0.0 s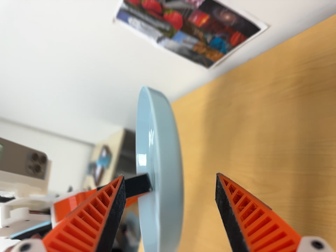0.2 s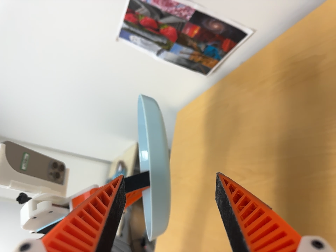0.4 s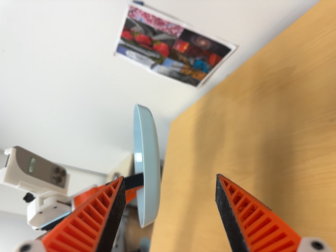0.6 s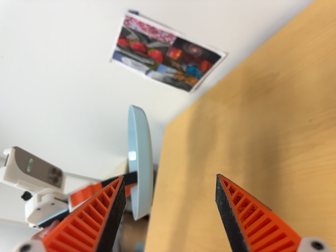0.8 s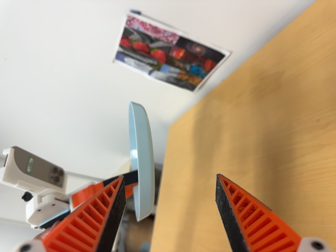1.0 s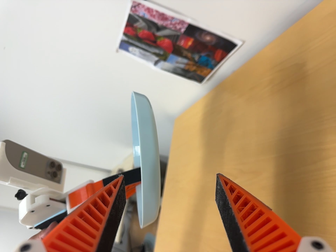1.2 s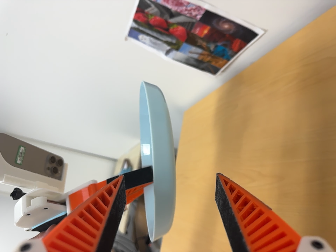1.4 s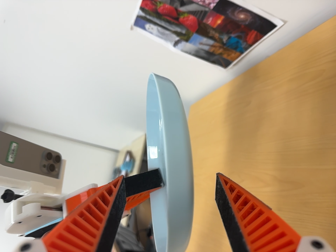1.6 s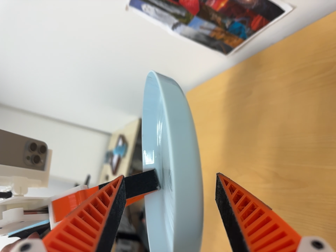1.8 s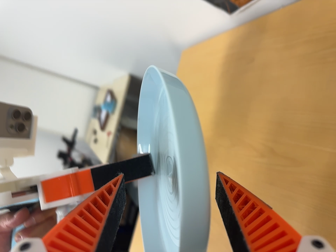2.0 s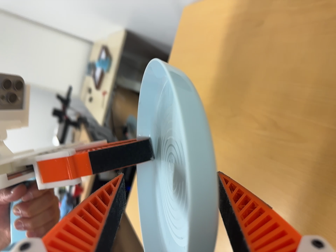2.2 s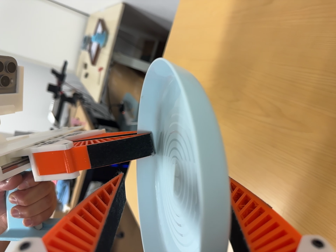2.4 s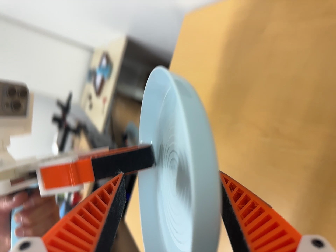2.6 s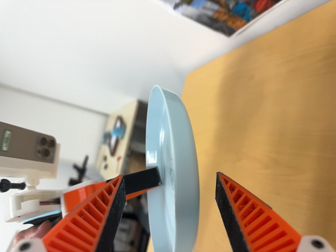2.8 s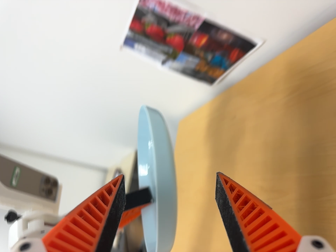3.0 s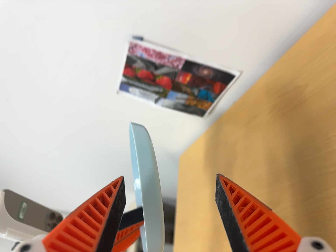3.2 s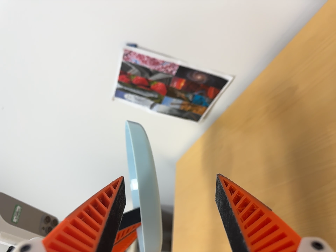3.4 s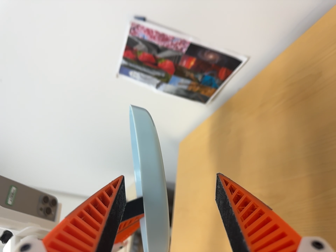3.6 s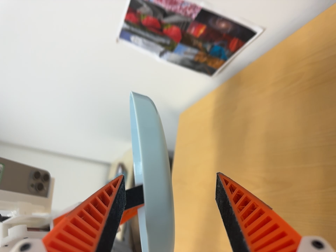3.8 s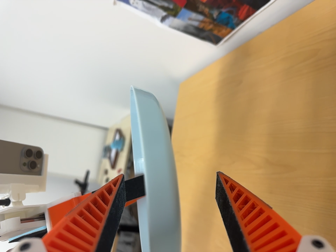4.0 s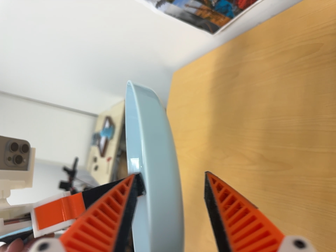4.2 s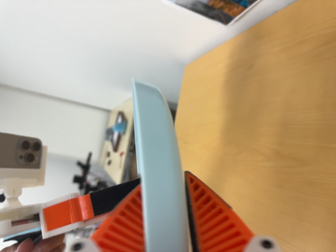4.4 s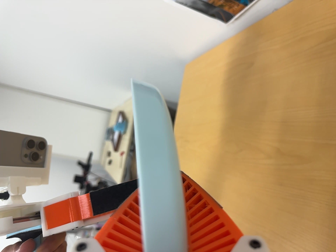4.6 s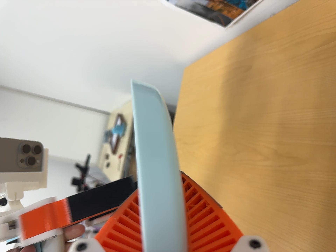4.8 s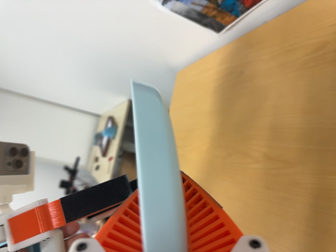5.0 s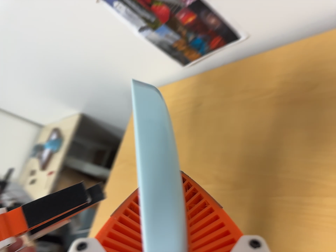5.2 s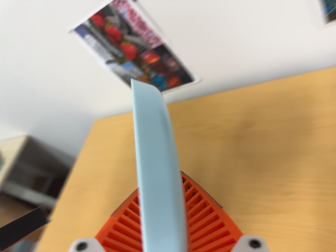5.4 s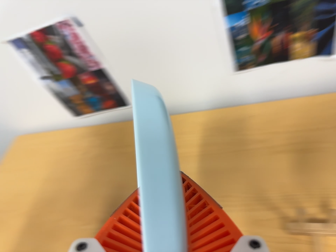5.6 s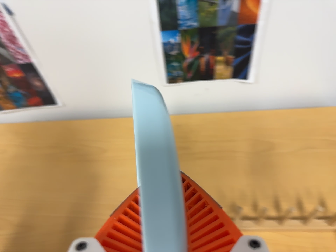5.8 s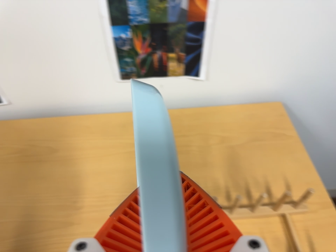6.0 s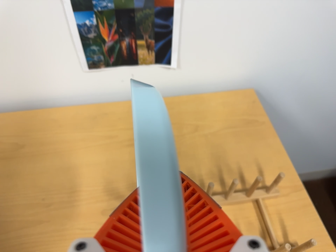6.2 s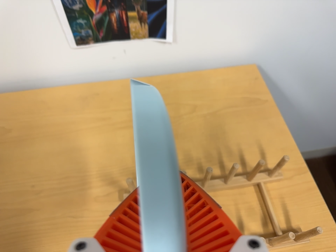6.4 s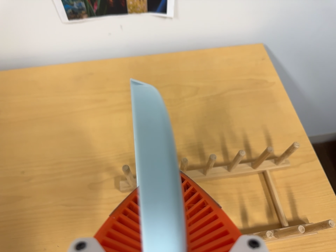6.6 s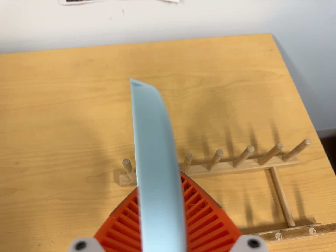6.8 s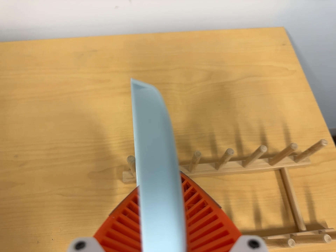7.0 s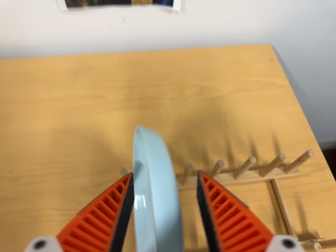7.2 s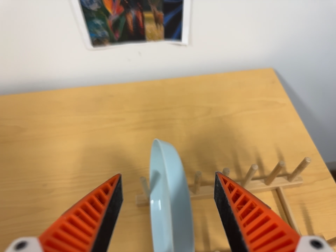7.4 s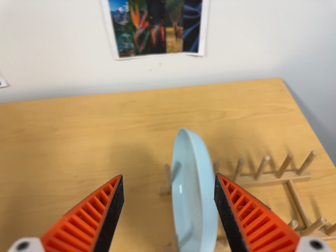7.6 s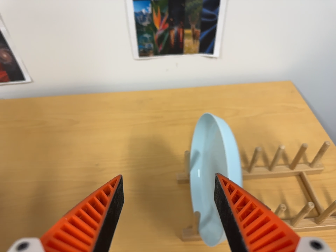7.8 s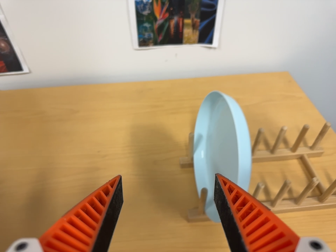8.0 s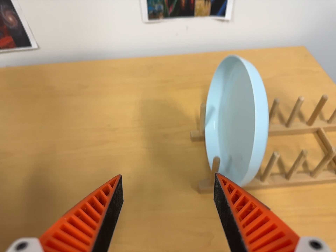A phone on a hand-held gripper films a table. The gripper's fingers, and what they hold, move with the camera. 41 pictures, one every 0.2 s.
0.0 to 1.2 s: The camera travels backward, about 5 cm, so what stands in front gets smaller.
1.2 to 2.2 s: The camera travels forward and toward the top of its view, about 16 cm. Its aim tips toward the bottom of its view by about 30 degrees, and the scene shifts upward.
2.2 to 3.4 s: The camera travels backward, toward the bottom of its view and to its right, about 18 cm. Its aim tips toward the top of its view by about 40 degrees, and the scene shifts downward. It rolls about its line of sight by about 15 degrees, and the scene rotates counterclockwise.
3.4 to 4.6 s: The camera travels forward and toward the top of its view, about 10 cm, so what stands in front looms larger. Its aim tips toward the bottom of its view by about 20 degrees, and the scene shifts upward.
4.6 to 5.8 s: The camera swings to its right by about 70 degrees, and the scene slides to the left. It travels backward, about 18 cm. Its aim tips toward the top of its view by about 20 degrees, and the scene shifts downward. It rolls about its line of sight by about 20 degrees, and the scene rotates clockwise.
5.8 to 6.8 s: The camera travels forward, about 12 cm, so what stands in front looms larger. Its aim tips toward the bottom of its view by about 15 degrees, and the scene shifts upward.
6.8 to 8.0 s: The camera travels toward the bottom of its view, backward and to its left, about 22 cm. Its aim tips toward the top of its view by about 15 degrees.
The film runs forward here.
